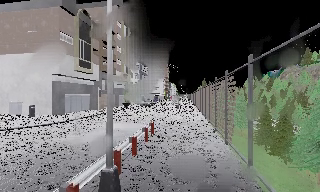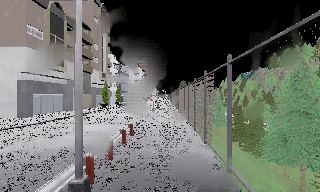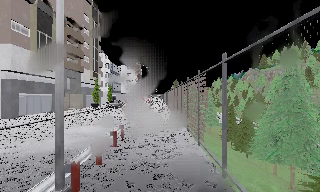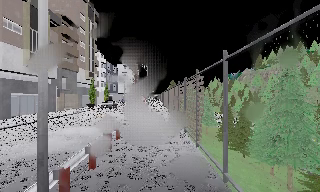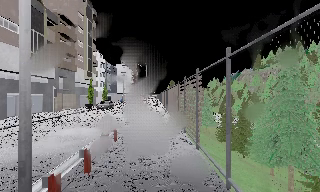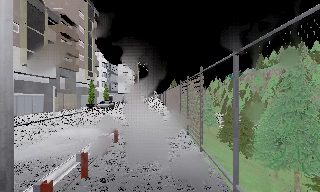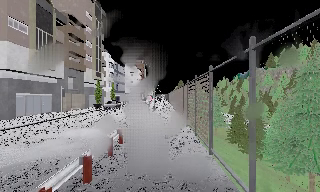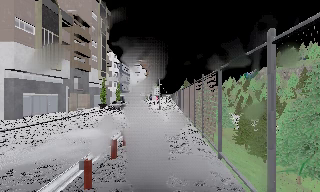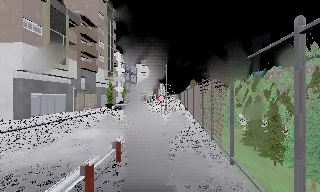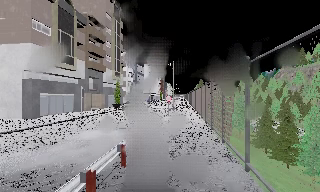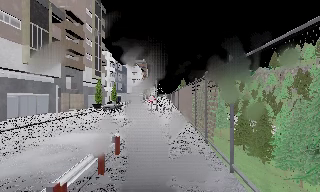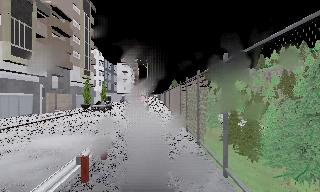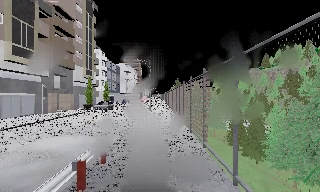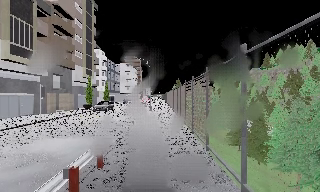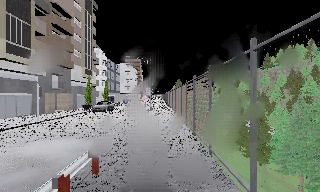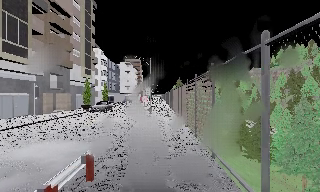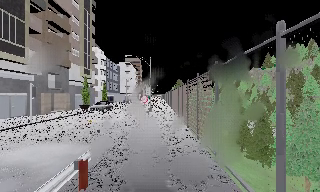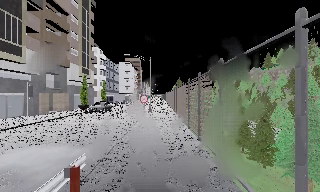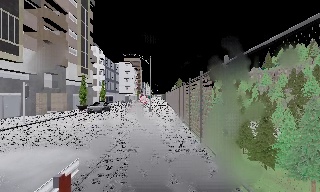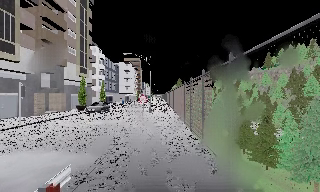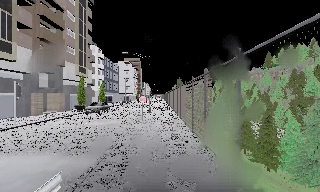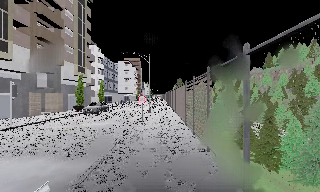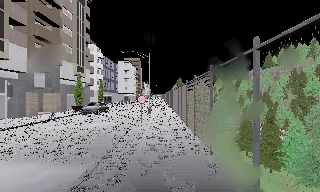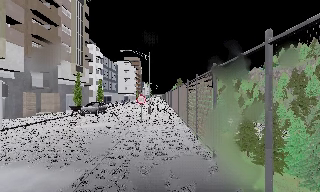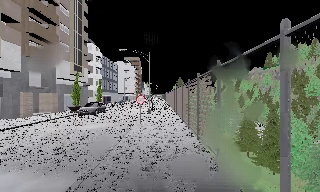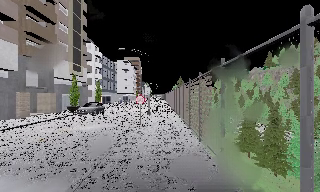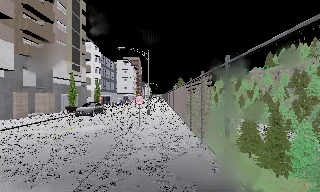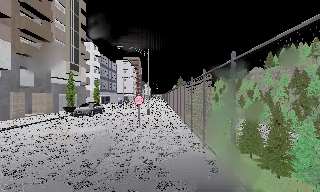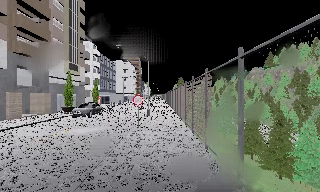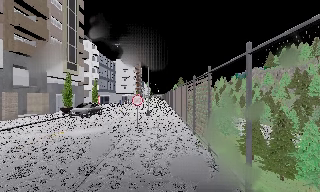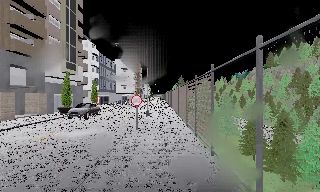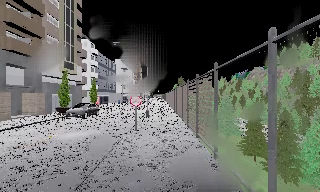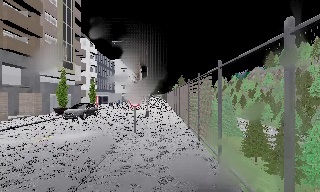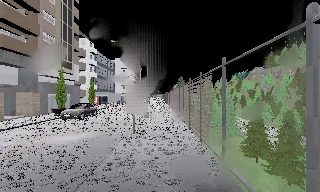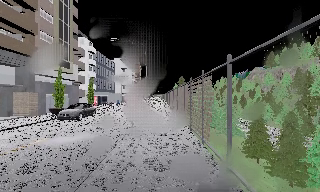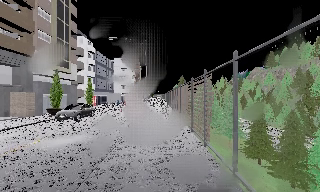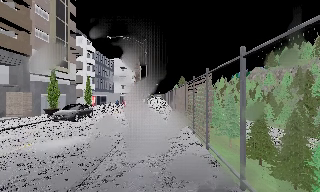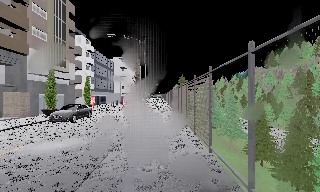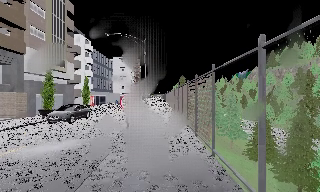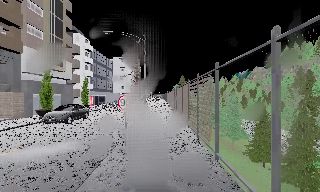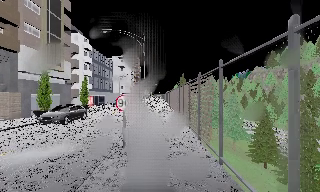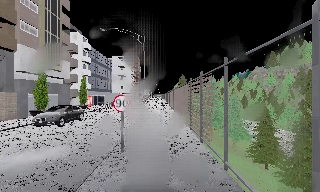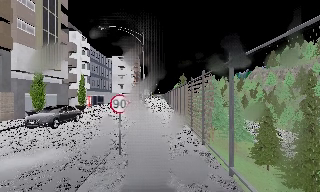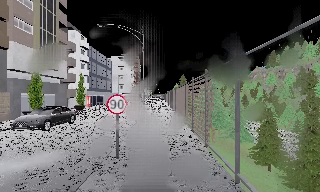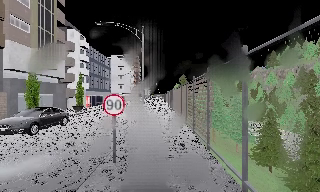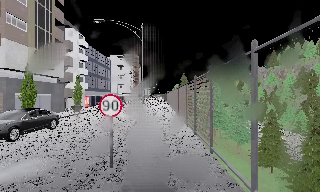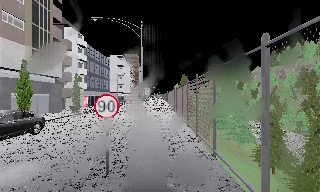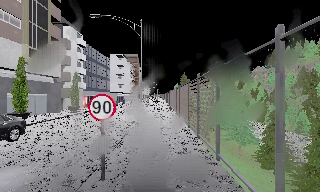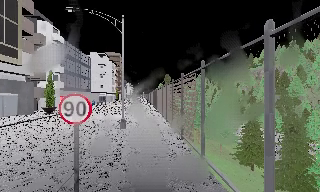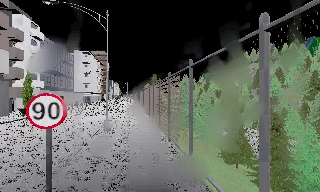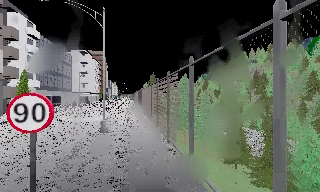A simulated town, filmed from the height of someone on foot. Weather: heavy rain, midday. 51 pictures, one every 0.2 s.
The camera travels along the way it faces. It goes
forward.
0.0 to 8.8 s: The camera travels forward, about 15 m, so what stands in front looms larger.
8.8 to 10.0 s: The camera swings to its right by about 10 degrees, and the scene slides to the left. It travels forward, about 2 m, so what stands in front looms larger.
The film runs forward here.
